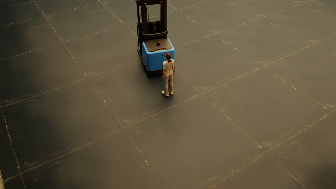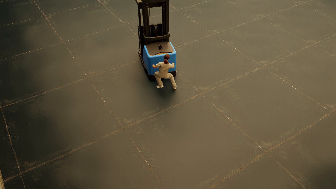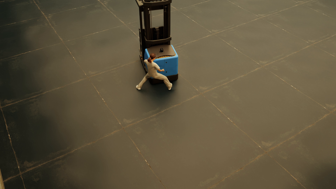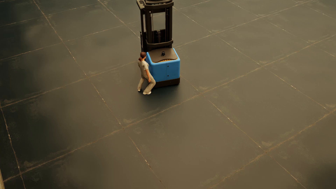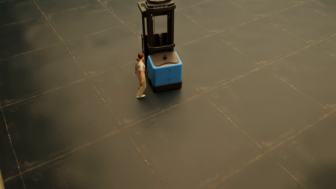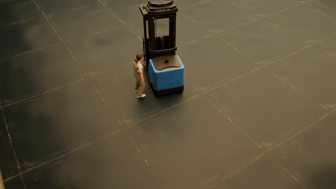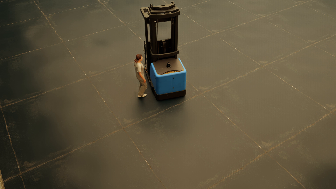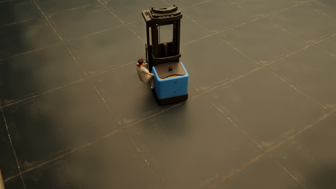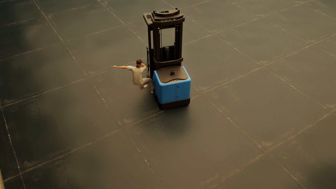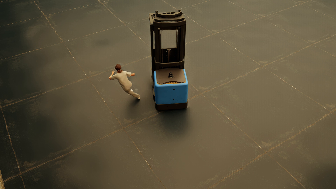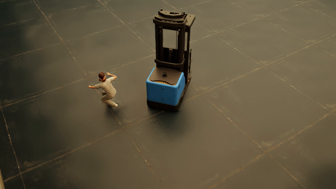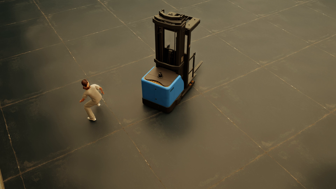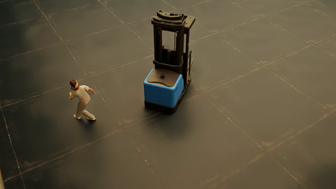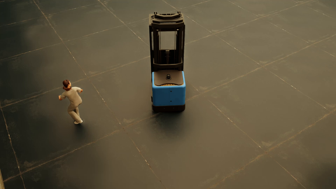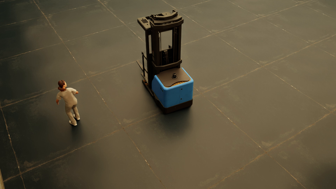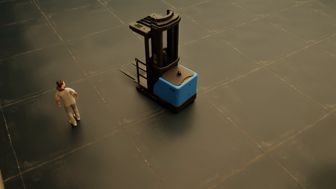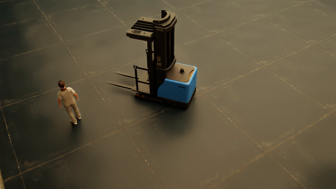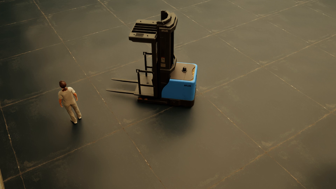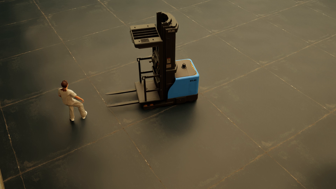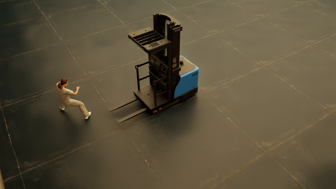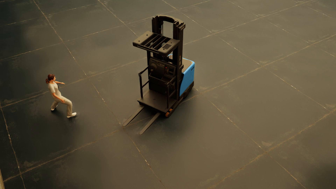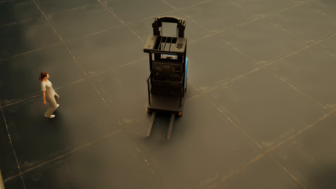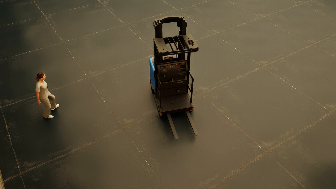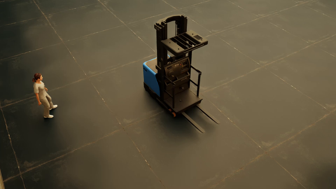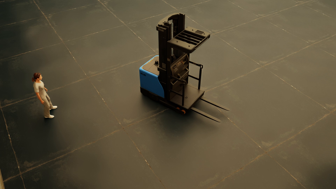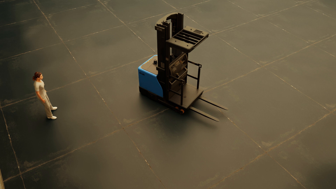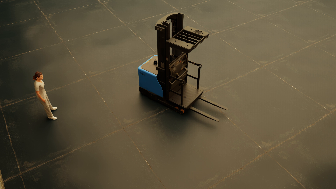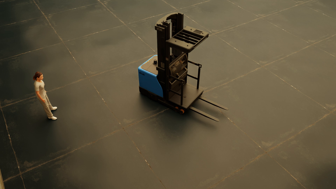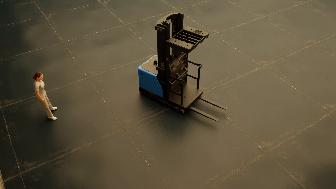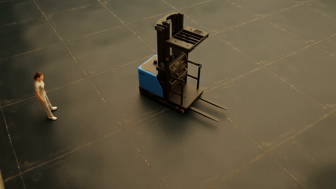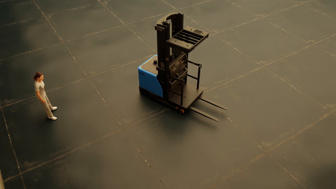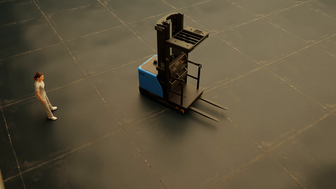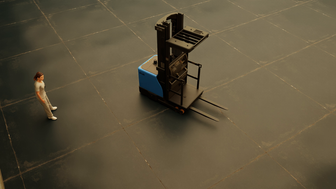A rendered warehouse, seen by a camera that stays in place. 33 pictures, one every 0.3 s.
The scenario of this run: Near miss between a forklift and a person.
